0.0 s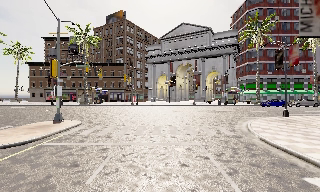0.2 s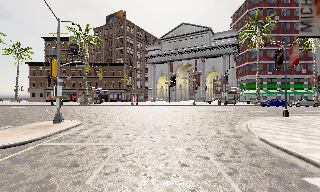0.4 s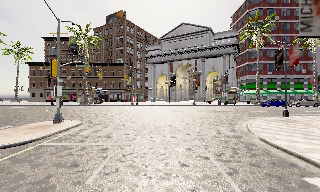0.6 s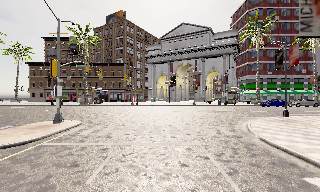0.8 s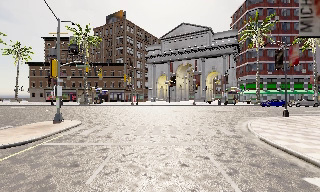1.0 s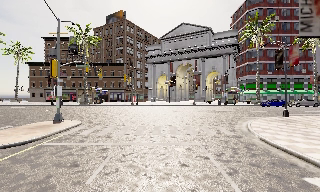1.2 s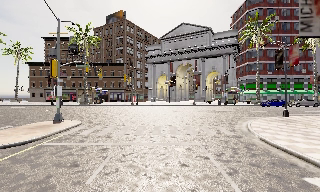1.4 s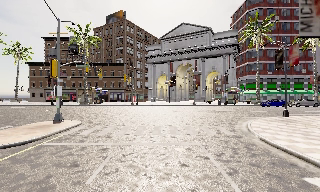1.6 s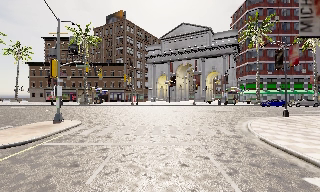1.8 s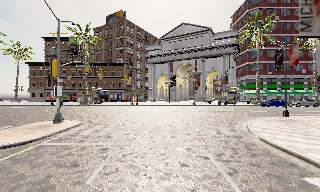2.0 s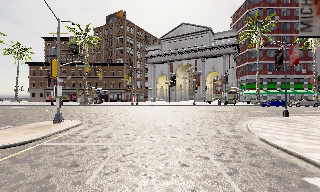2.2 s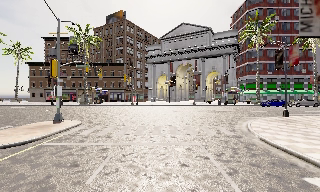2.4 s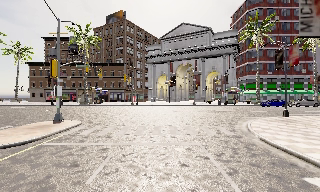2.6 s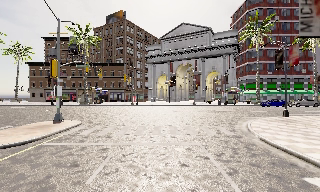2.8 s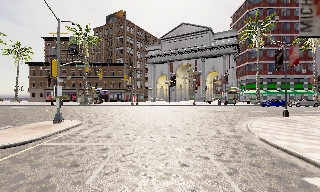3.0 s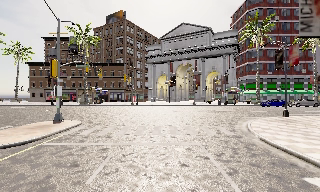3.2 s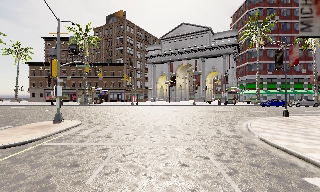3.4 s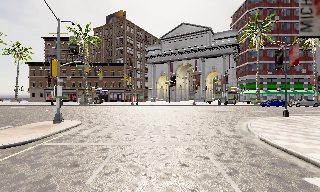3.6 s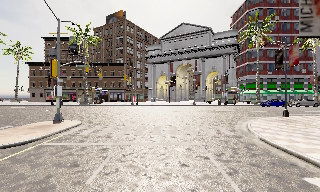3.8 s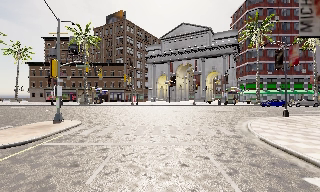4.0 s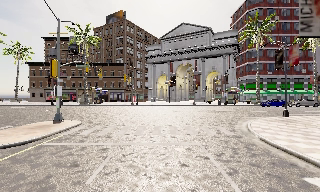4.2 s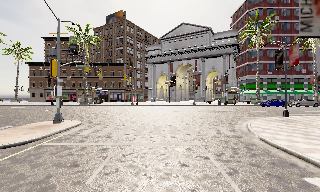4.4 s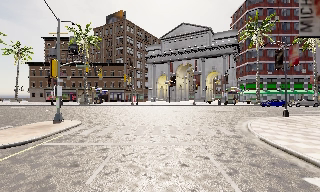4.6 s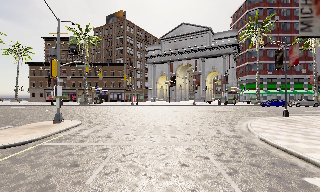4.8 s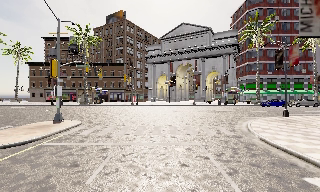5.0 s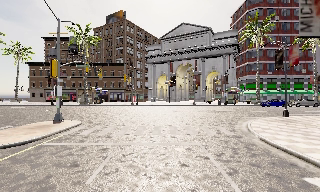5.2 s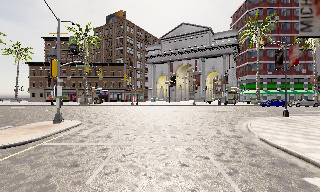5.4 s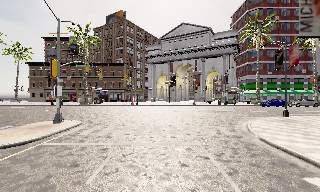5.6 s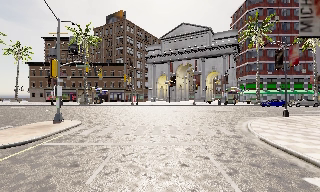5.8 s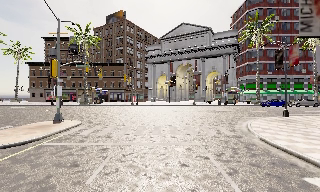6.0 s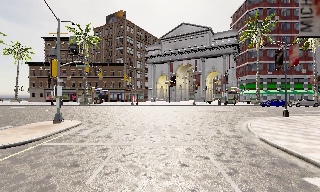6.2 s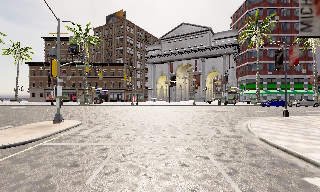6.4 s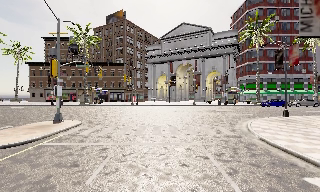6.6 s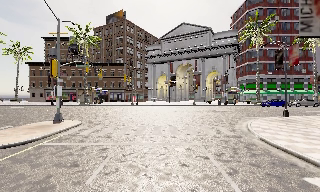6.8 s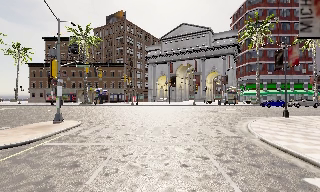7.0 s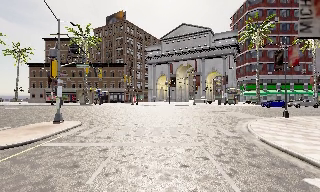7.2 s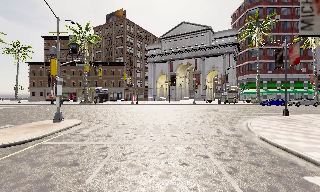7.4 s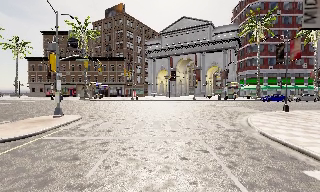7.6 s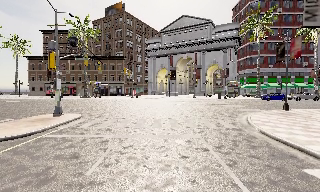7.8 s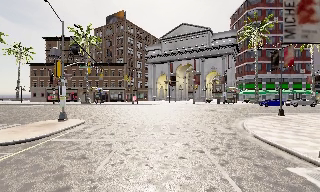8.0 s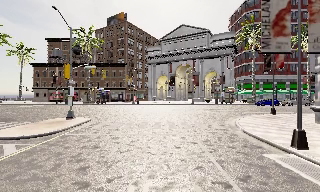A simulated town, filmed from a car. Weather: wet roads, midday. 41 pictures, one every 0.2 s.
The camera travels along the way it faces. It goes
backward.
0.0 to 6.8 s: The camera keeps its place and its aim.
6.8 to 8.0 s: The camera travels backward, about 1.5 m, so what stands in front gets smaller. It gains speed.
The film runs backward here.
